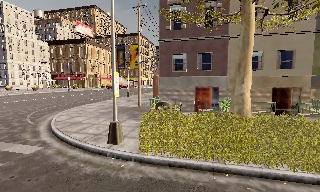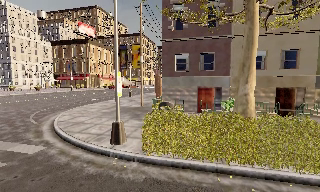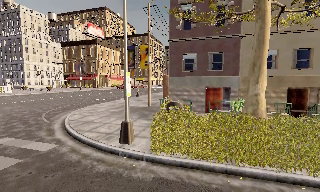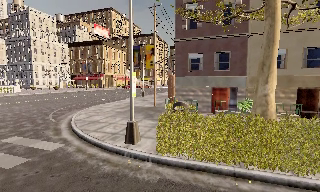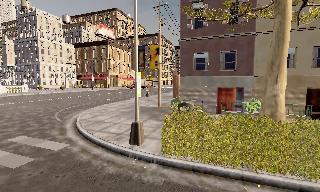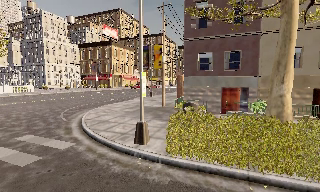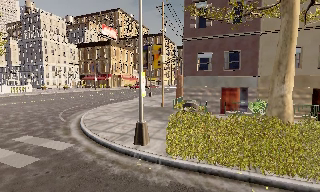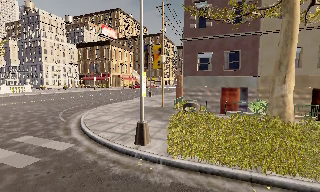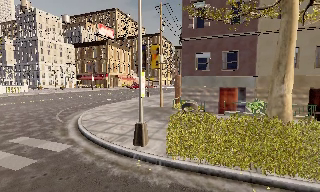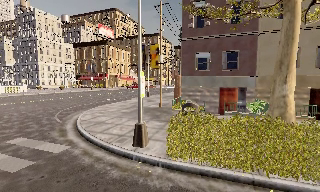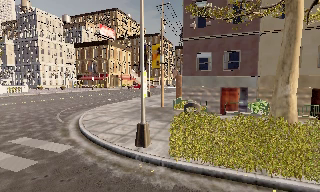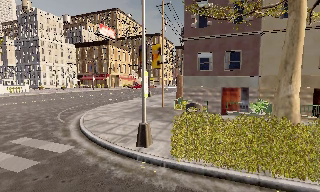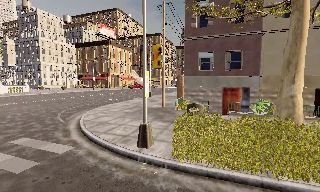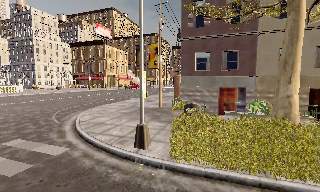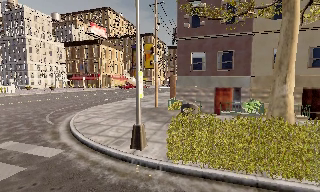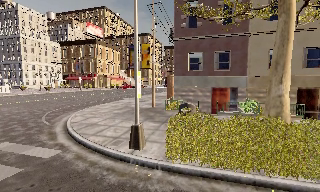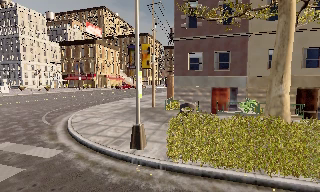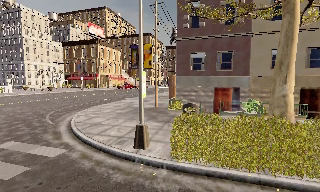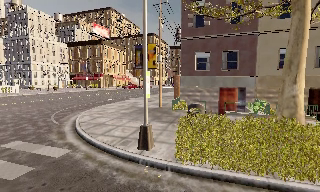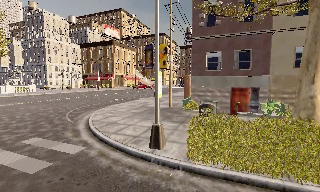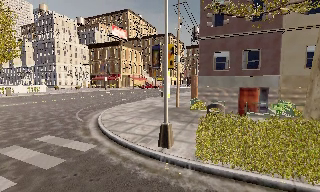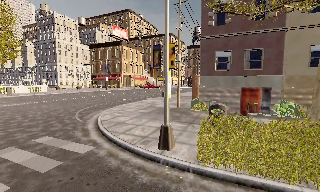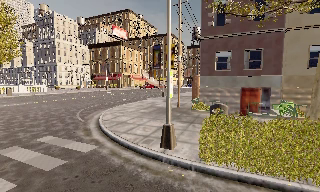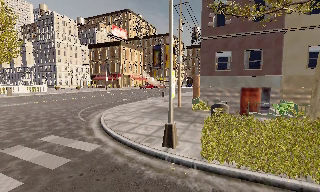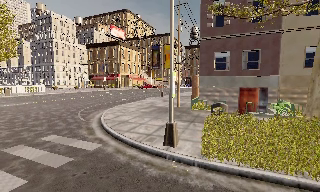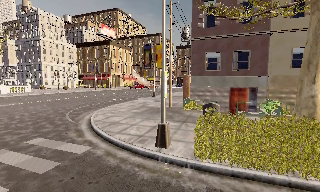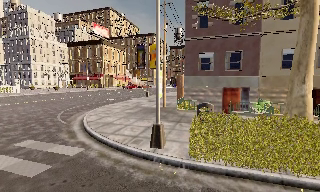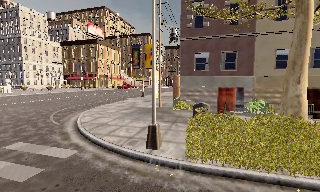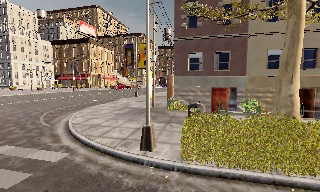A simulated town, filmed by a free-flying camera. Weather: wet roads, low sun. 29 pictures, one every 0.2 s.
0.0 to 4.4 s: The camera pans to its left, which is counterclockwise from overhead, by about 10 degrees. It travels to its left, about 1 m, so close, fixed things drift to the right.
4.4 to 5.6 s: The scene slides to the left, as the camera pans about 10 degrees to its right.
The film runs forward here.
